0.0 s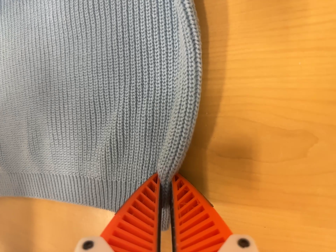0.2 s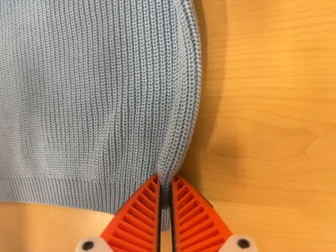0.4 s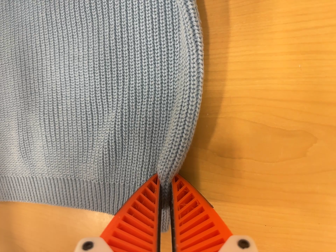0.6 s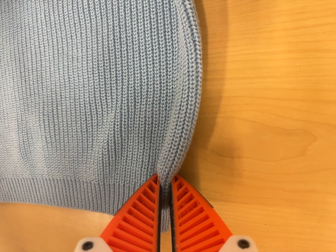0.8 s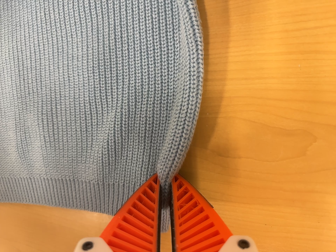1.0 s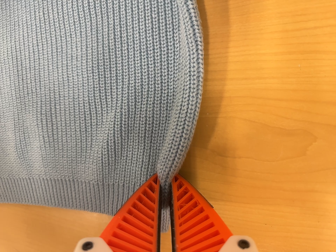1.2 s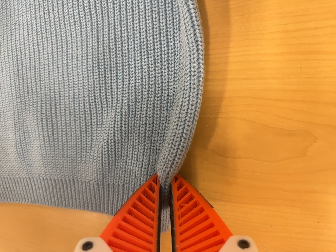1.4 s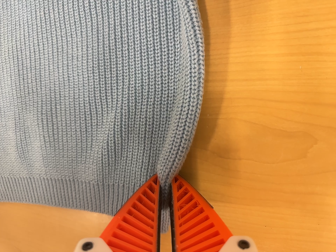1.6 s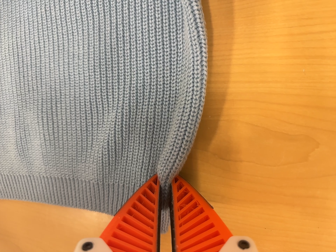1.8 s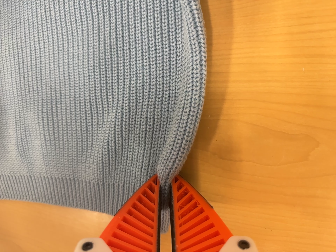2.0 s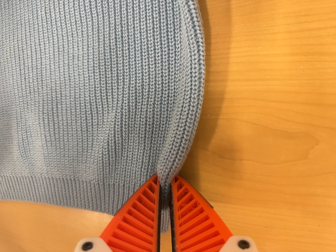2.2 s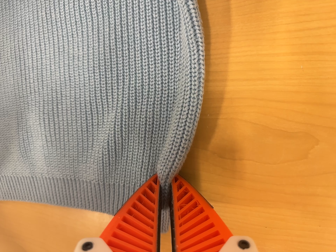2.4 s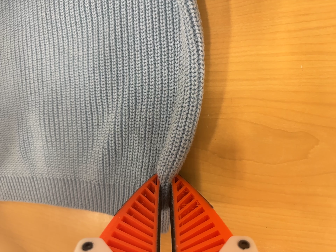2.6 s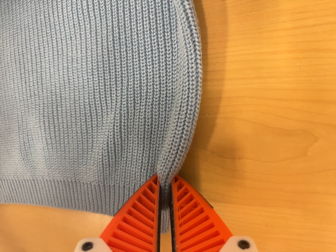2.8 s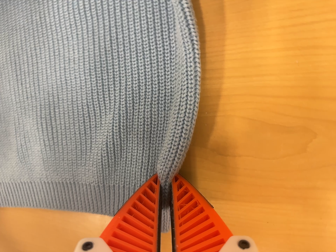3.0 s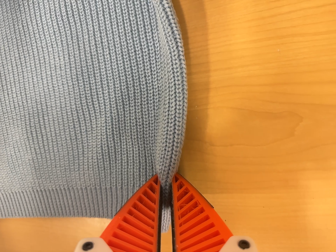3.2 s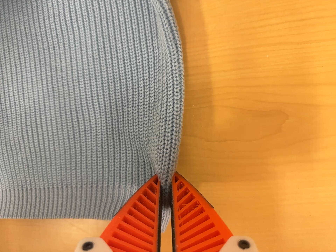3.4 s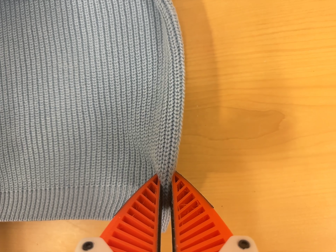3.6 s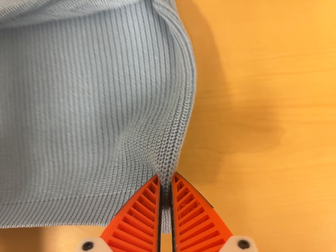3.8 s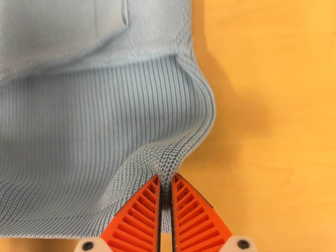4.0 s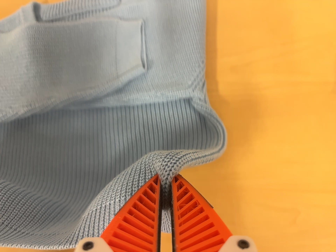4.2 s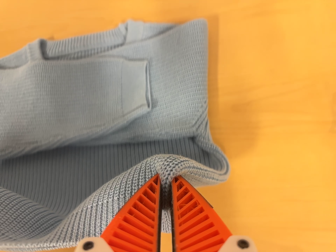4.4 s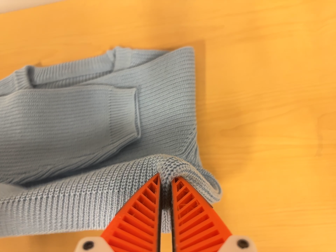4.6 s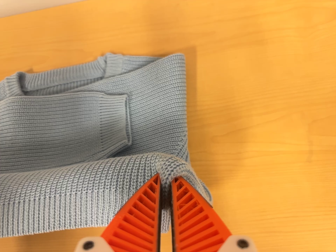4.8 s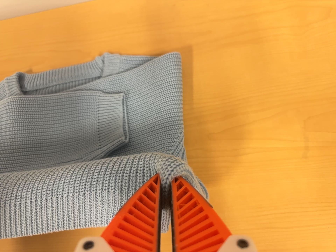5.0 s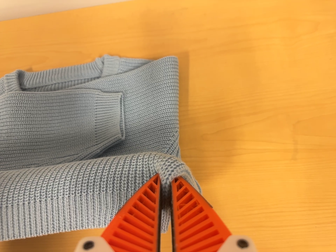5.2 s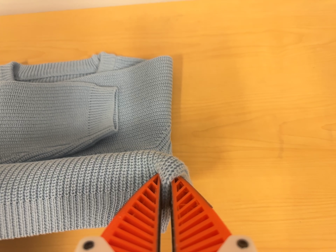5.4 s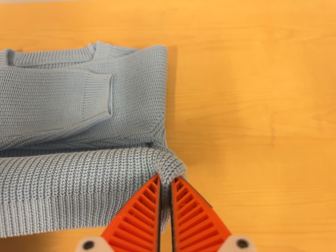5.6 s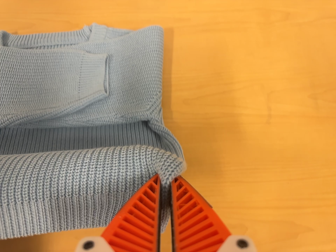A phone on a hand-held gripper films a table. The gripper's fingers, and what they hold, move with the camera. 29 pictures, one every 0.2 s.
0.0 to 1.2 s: The camera shifts only a little, or ends up much as it began.
1.2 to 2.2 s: The camera keeps its place and its aim.
2.2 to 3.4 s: The scene slides to the left, as the camera pans about 10 degrees to its right. It travels to its left, about 6 cm.
3.4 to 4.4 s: The camera travels toward the top of its view, backward and to its left, about 16 cm, so close, fixed things drift downward. Its aim tips toward the top of its view by about 15 degrees, and the scene shifts downward.
4.4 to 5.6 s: The camera travels toward the bottom of its view, about 12 cm. Its aim tips toward the top of its view by about 10 degrees.
The film runs forward here.
